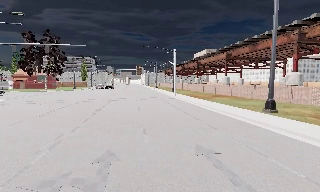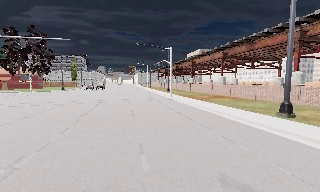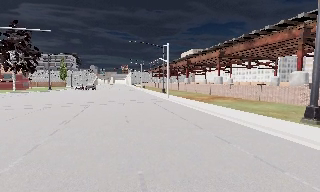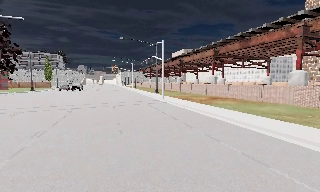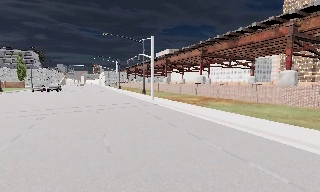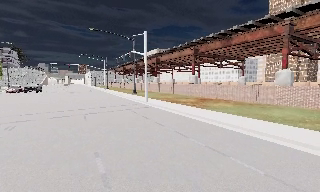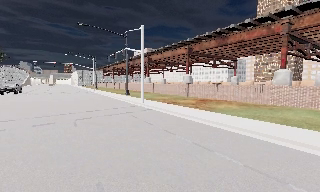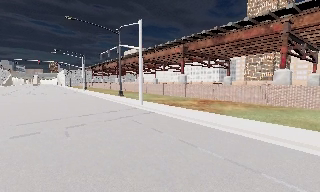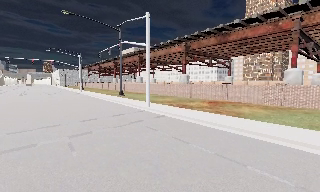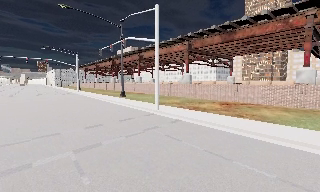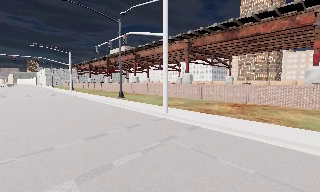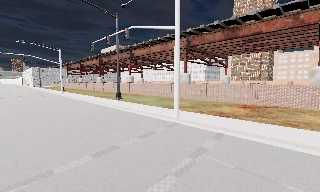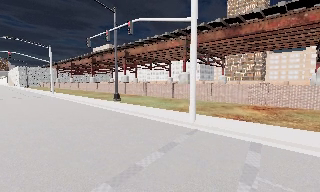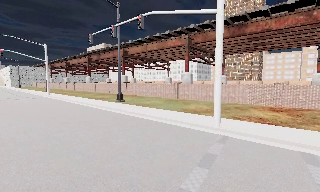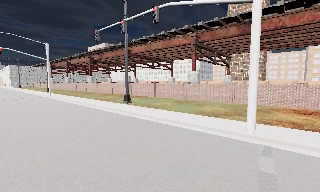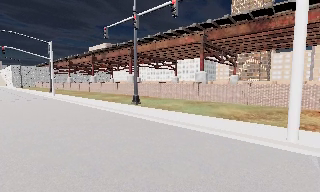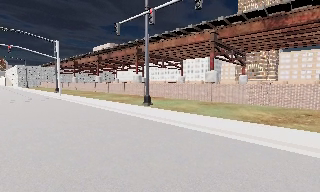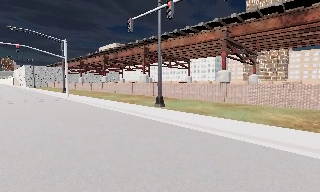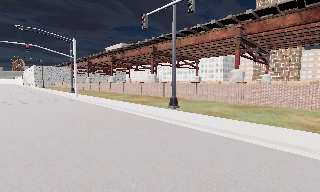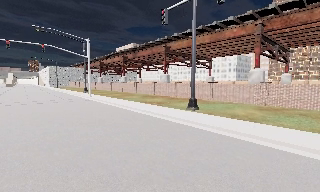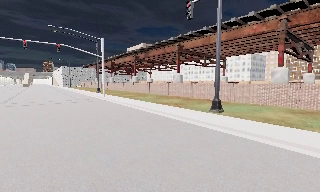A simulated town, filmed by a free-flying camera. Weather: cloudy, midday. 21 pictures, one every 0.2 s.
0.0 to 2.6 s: The camera pans to its right, which is clockwise from overhead, by about 40 degrees. It travels forward and to its left, about 25 m.
2.6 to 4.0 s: The camera swings to its left by about 10 degrees, and the scene slides to the right. It travels forward and to its left, about 8 m, so what stands in front looms larger.
The film runs forward here.
